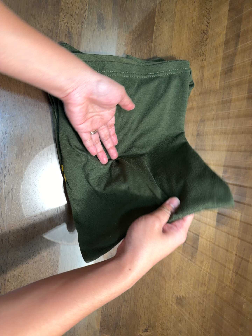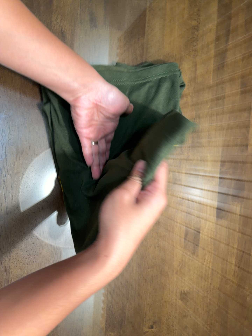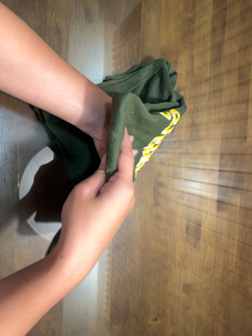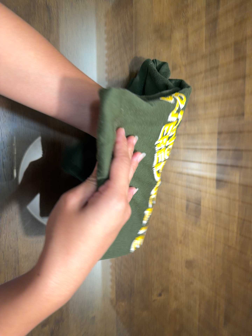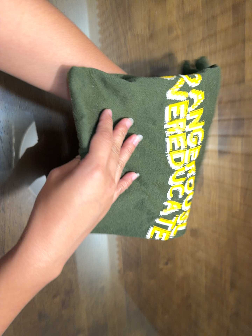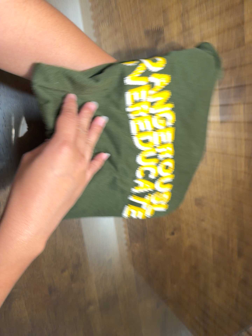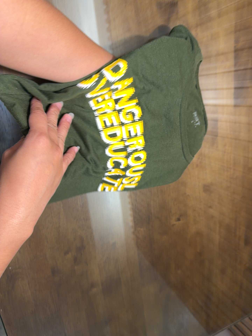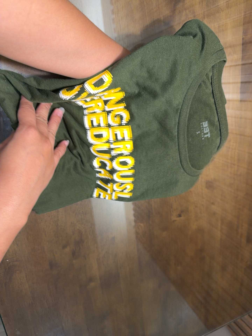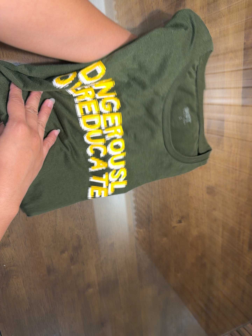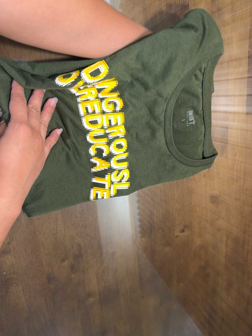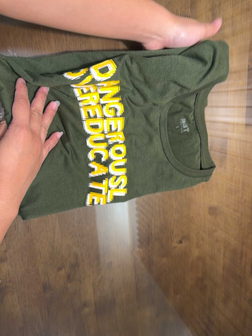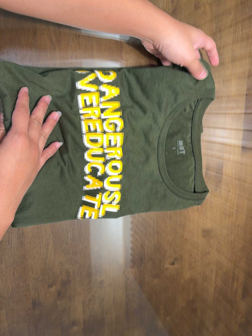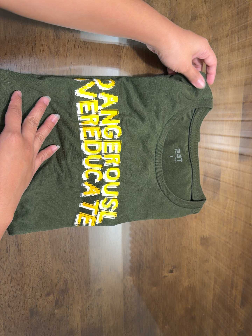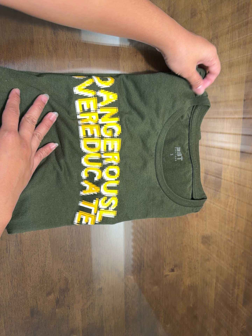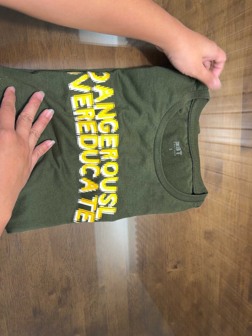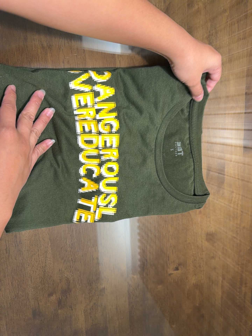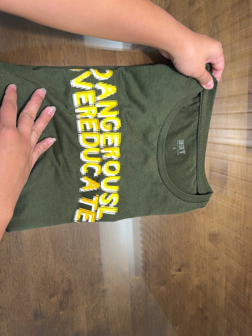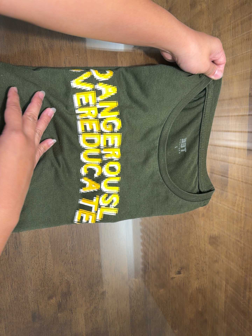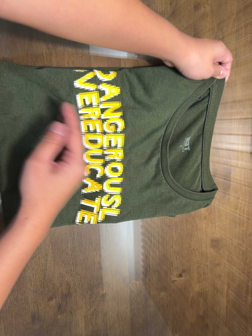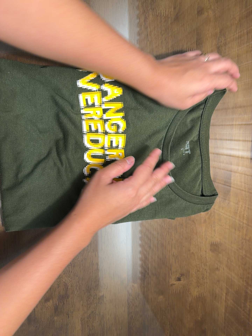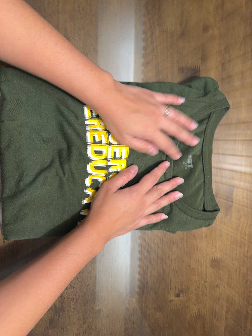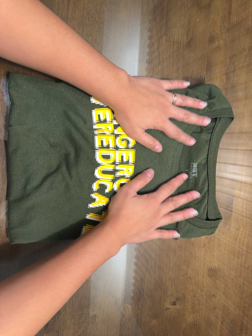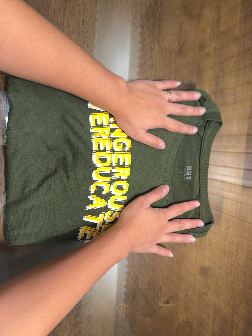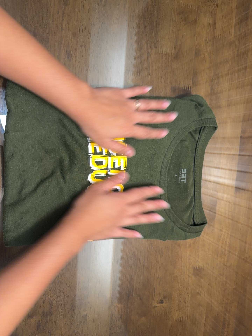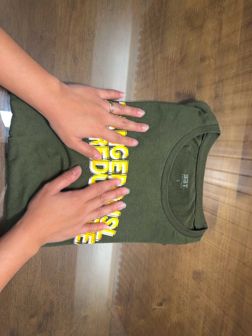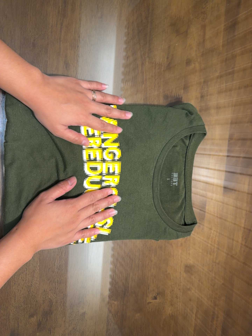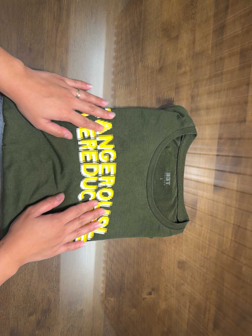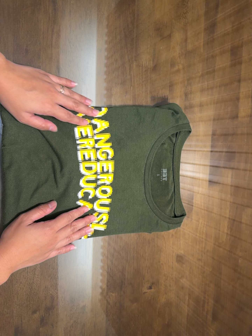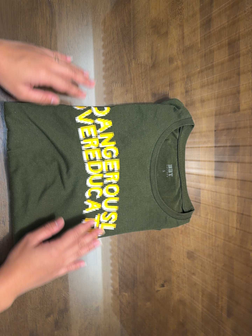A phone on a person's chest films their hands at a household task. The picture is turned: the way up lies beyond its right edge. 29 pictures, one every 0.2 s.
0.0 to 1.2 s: The camera travels toward the bottom of its view, about 8 cm, so close, fixed things drift upward. Its aim tips toward the bottom of its view by about 15 degrees, and the scene shifts upward. It rolls about its line of sight by about 10 degrees, and the scene rotates counterclockwise.
1.2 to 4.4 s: The camera's aim tips toward the top of its view by about 15 degrees, and the scene shifts downward. It rolls about its line of sight by about 10 degrees, and the scene rotates clockwise.
4.4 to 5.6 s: The camera travels backward, about 6 cm, so what stands in front gets smaller.
The film runs forward here.
